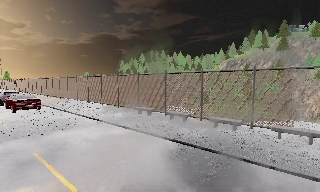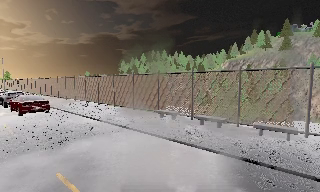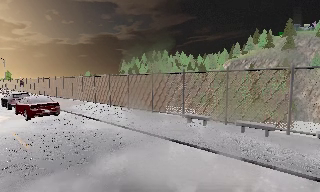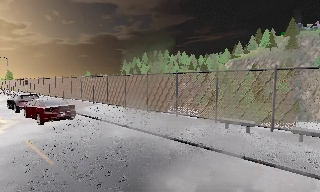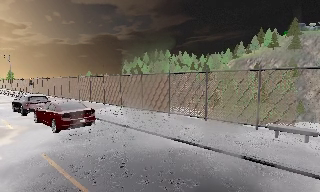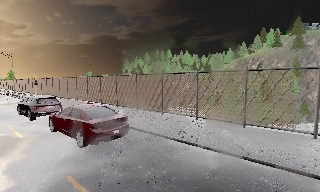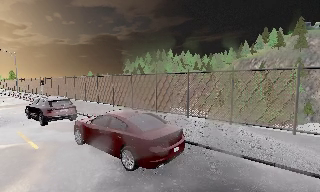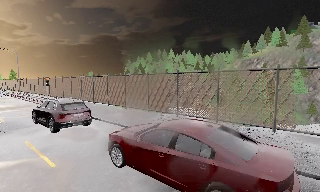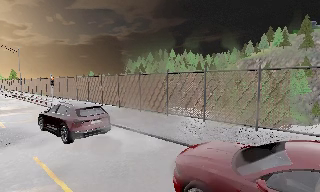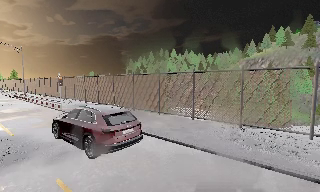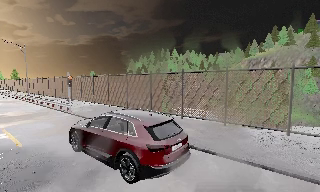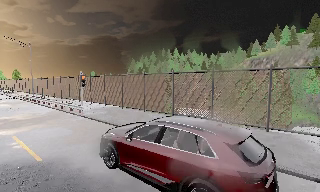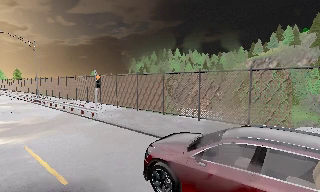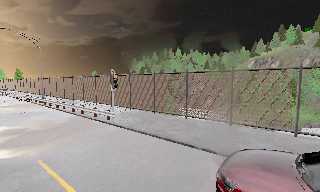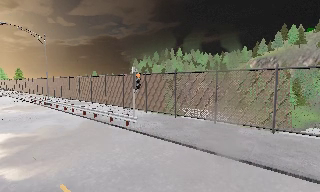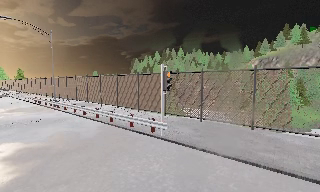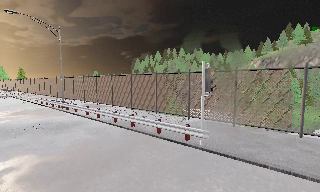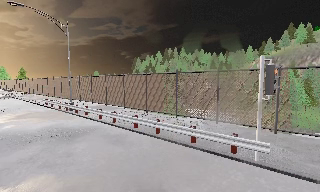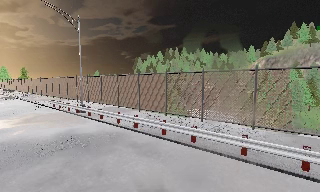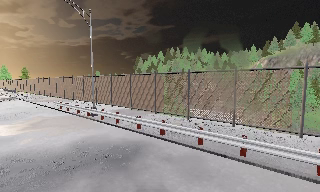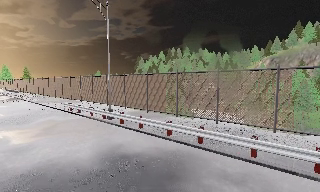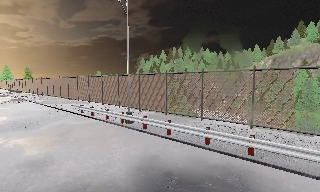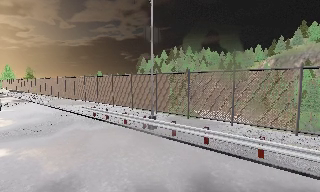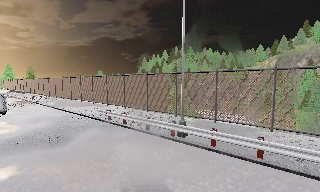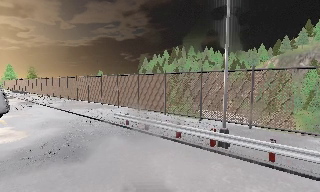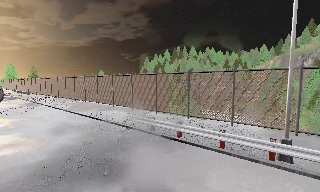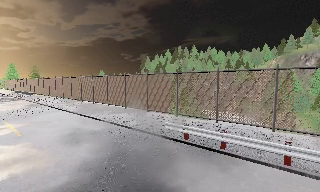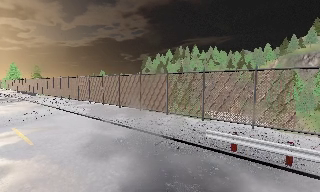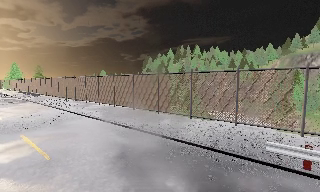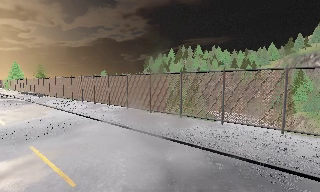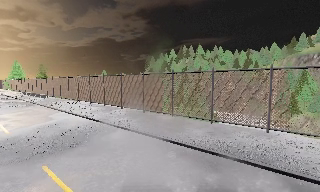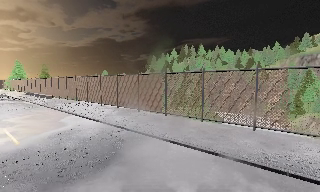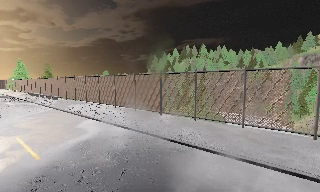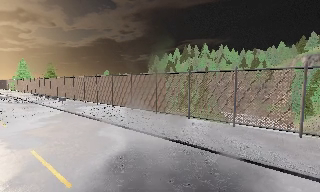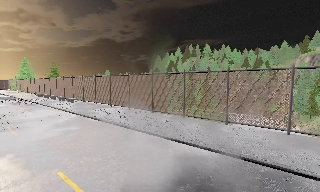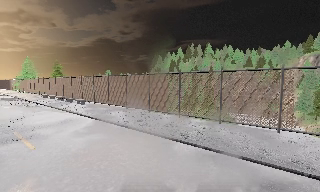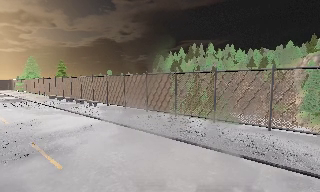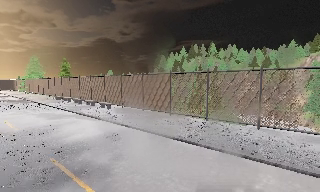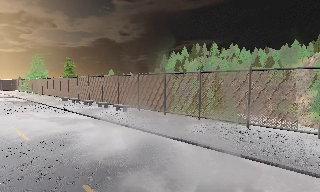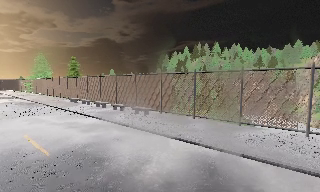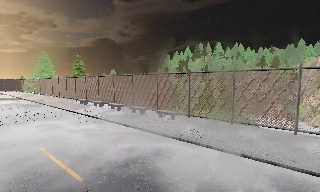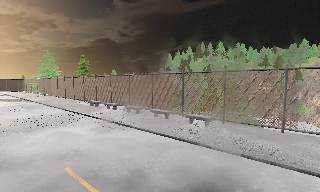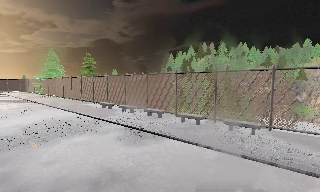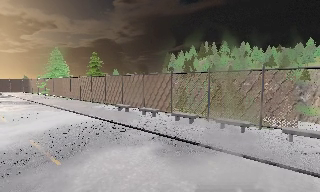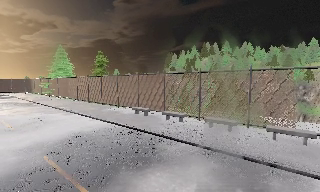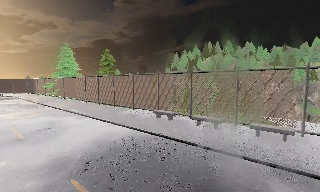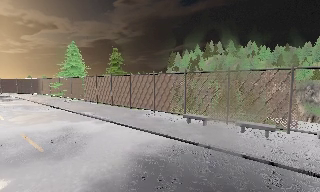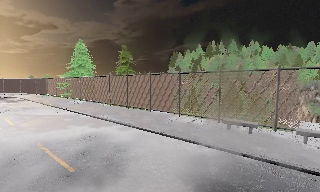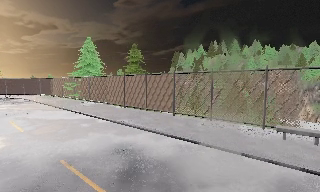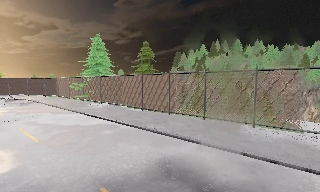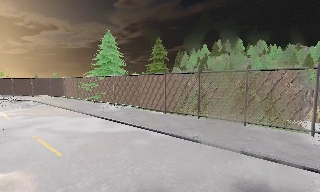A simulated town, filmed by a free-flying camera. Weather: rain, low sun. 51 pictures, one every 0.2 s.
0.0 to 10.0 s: The camera travels to its left and forward, about 105 m, so close, fixed things drift to the right.
The film runs backward here.
